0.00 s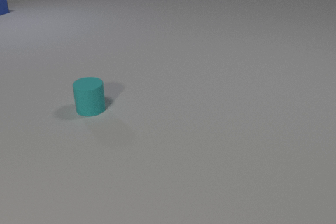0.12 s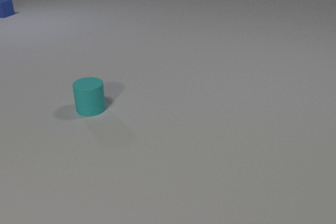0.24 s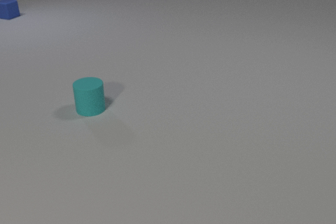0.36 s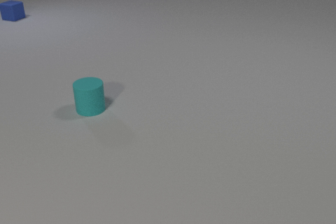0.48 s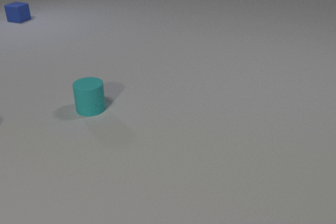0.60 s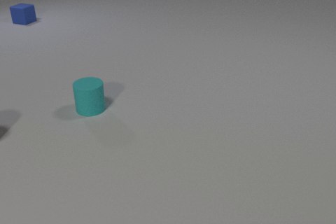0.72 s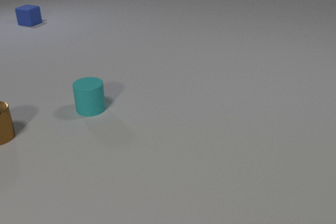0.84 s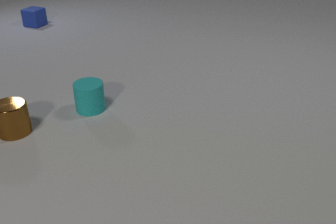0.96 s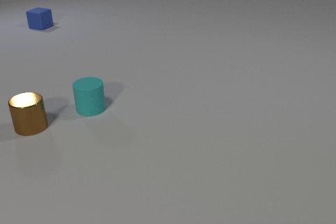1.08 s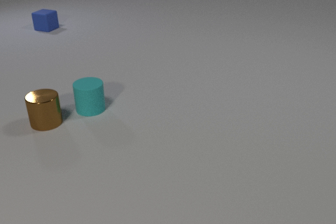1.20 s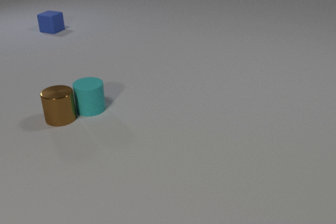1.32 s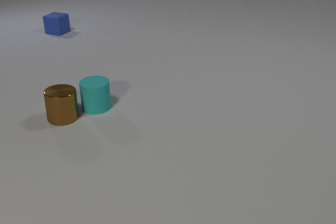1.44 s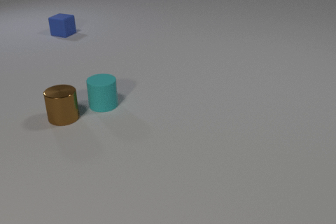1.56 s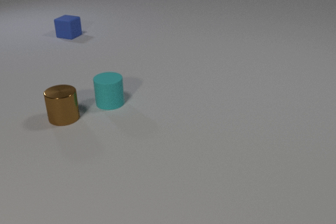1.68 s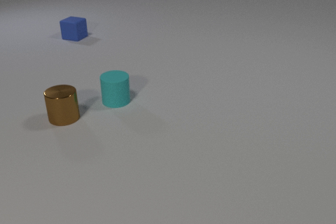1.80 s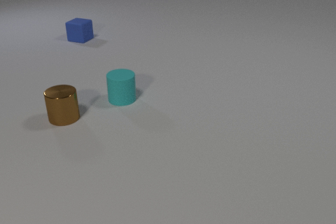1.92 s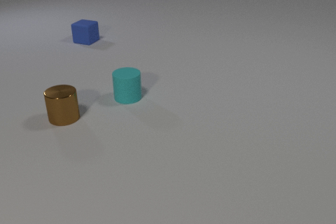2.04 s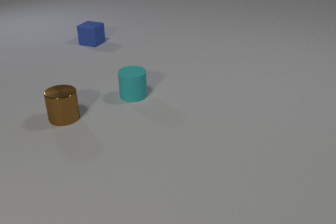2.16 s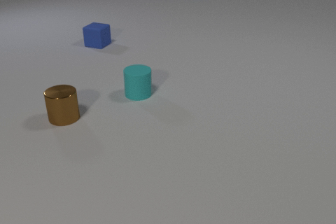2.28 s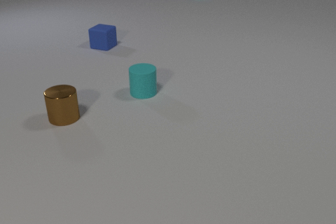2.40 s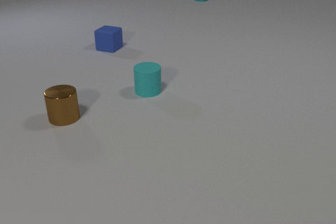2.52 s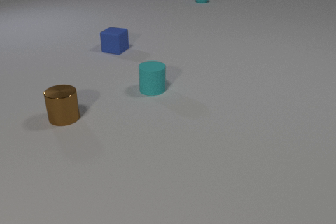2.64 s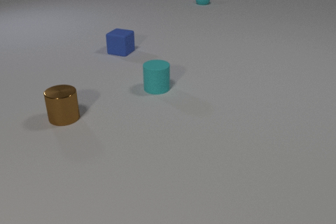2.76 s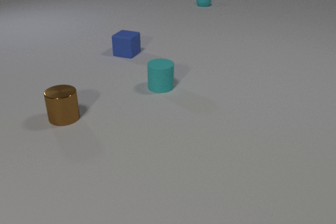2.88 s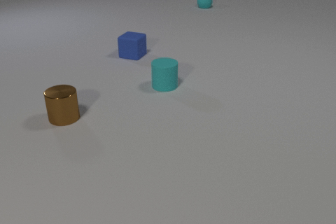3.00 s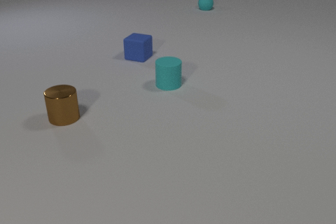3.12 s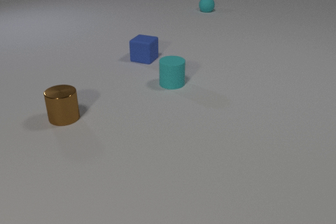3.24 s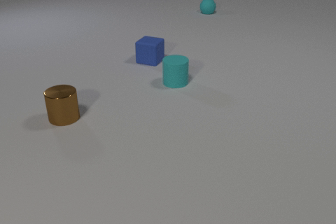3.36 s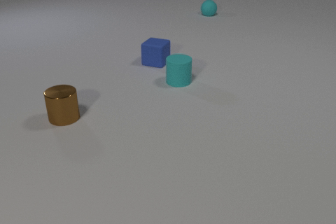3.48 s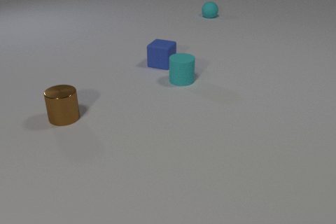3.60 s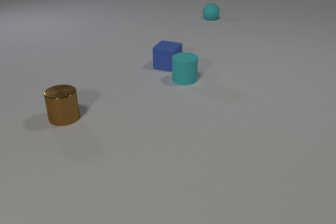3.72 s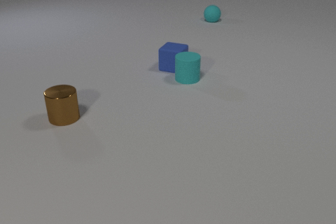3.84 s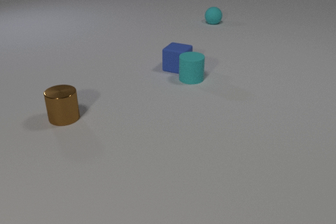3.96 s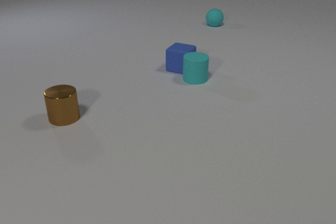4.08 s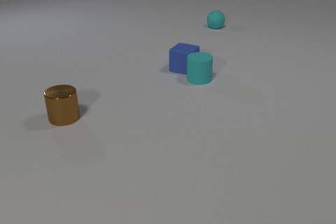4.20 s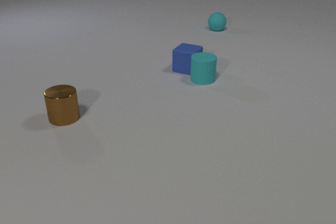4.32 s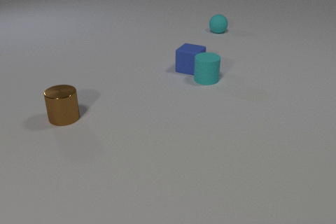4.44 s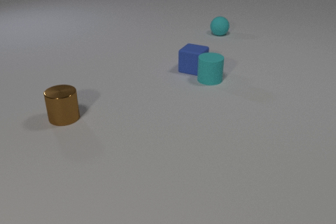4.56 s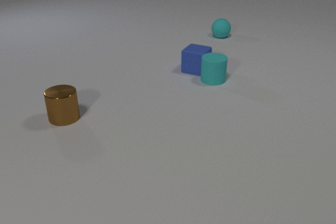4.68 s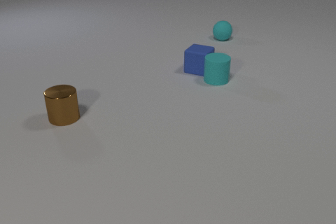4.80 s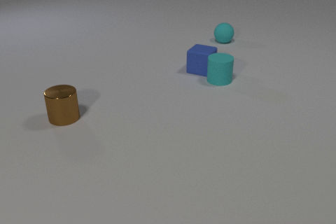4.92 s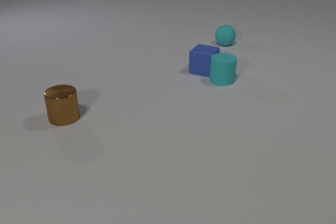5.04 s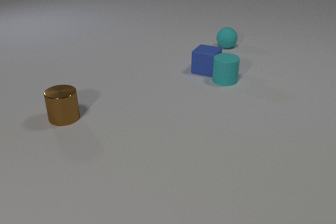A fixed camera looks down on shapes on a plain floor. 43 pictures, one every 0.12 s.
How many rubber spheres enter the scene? 1.
What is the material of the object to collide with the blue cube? rubber.
How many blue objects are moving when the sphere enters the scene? 1.
0.00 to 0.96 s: The brown metal cylinder comes in at the left edge, slides to the right. The blue rubber cube slides toward the camera and to the right.
0.96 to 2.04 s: The brown metal cylinder slides to the right. The cyan rubber cylinder slides to the right and away from the camera. The blue rubber cube slides toward the camera and to the right. The brown metal cylinder and the cyan rubber cylinder collide.
2.04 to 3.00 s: The cyan rubber cylinder slides to the right and away from the camera. The blue rubber cube slides toward the camera and to the right. The cyan rubber sphere comes in at the top edge, rolls toward the camera.
3.00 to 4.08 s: The cyan rubber cylinder slides to the right and away from the camera. The blue rubber cube slides to the right and toward the camera. The cyan rubber sphere rolls toward the camera. The cyan rubber cylinder and the blue rubber cube collide.
4.08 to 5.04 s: The cyan rubber cylinder slides to the right. The blue rubber cube slides to the right. The cyan rubber sphere rolls toward the camera.
